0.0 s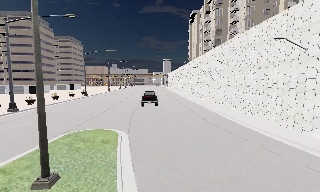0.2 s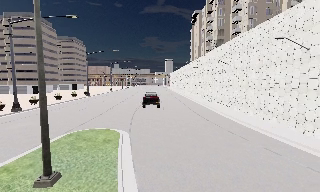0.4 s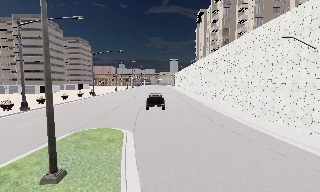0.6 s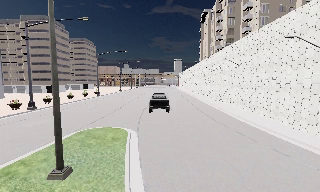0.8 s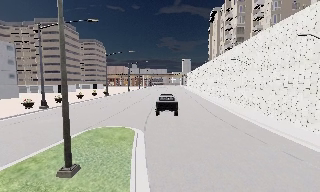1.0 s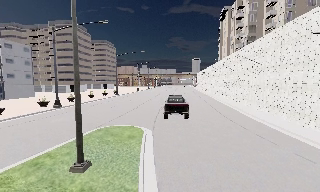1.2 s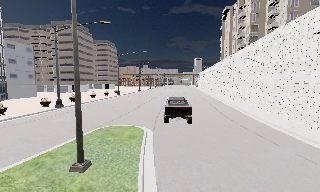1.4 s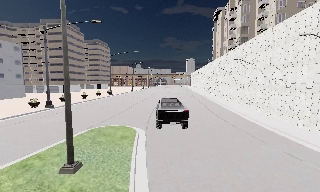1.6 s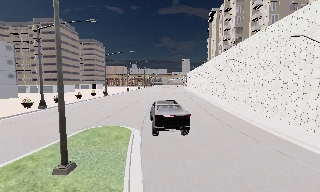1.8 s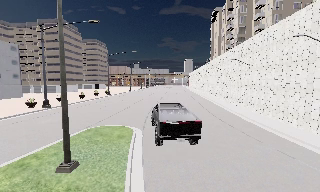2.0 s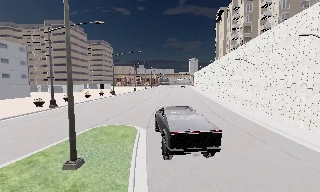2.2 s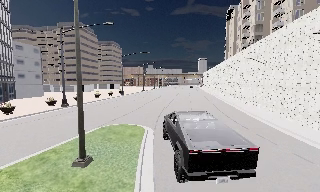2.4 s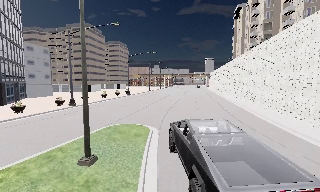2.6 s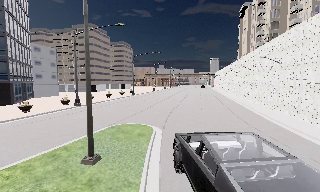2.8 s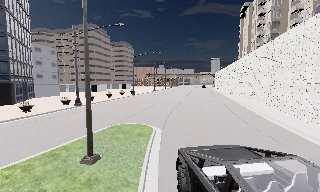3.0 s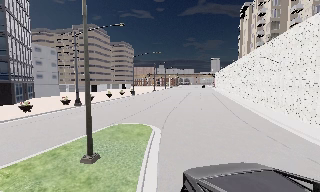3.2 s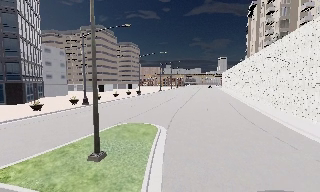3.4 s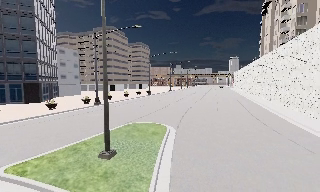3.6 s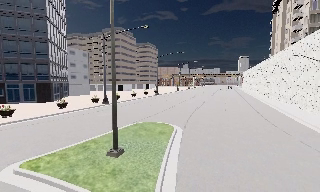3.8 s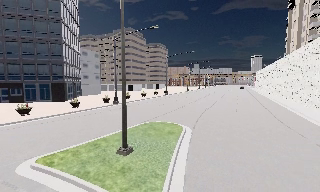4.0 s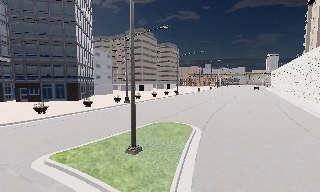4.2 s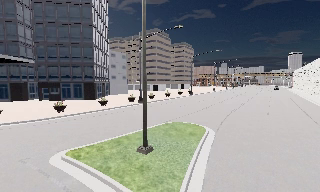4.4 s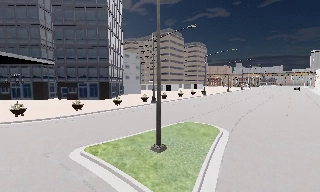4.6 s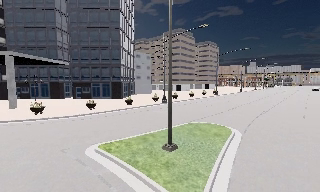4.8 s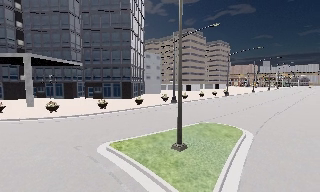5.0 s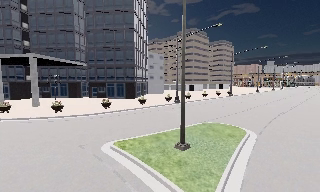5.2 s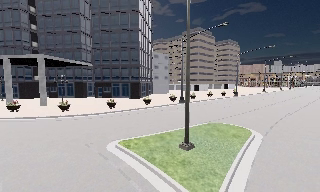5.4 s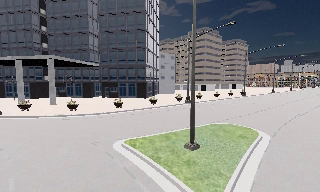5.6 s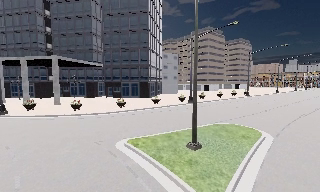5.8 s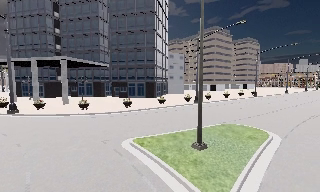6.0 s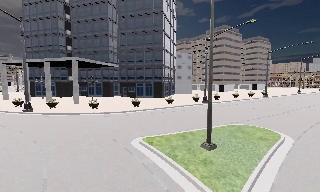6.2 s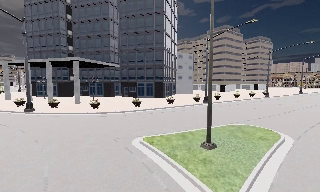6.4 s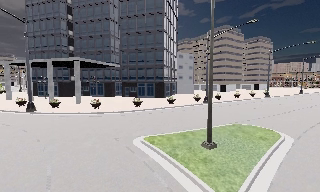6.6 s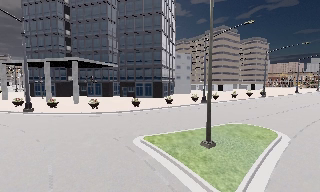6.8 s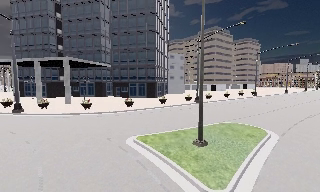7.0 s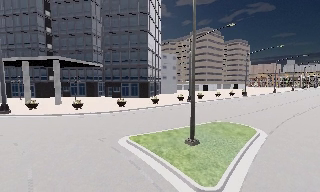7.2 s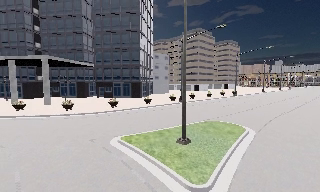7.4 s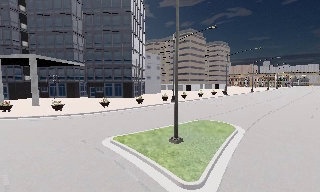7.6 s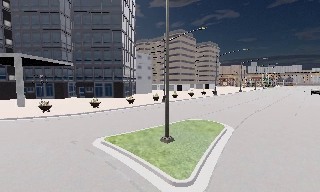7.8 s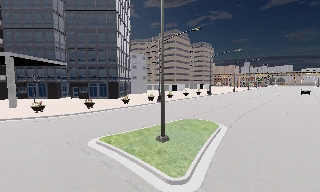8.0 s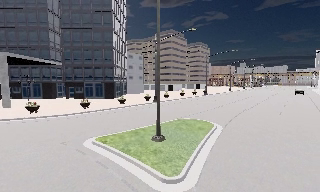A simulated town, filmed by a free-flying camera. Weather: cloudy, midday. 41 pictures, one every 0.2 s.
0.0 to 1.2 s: The scene slides to the right, as the camera pans about 10 degrees to its left.
1.2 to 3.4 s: The camera swings to its left by about 10 degrees, and the scene slides to the right. It travels to its right, about 1 m.
3.4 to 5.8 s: The camera swings to its left by about 35 degrees, and the scene slides to the right. It travels backward, about 1 m.
5.8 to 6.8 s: The camera shifts only a little, or ends up much as it began.
6.8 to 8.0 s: The scene slides to the left, as the camera pans about 15 degrees to its right.
The film runs backward here.
